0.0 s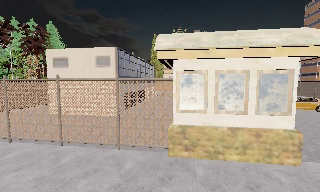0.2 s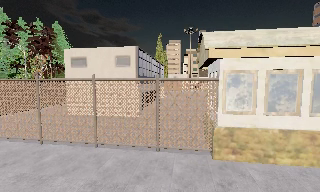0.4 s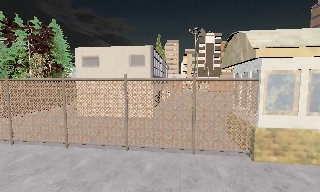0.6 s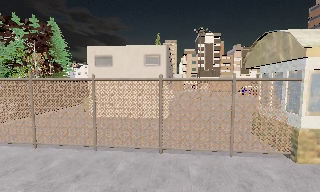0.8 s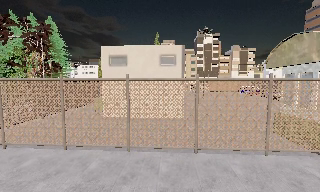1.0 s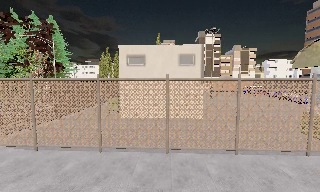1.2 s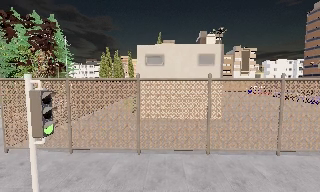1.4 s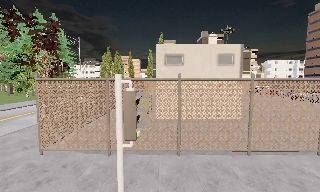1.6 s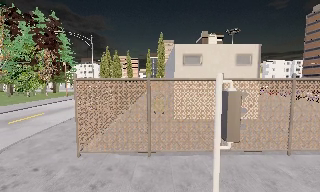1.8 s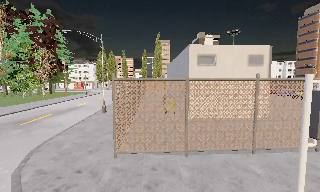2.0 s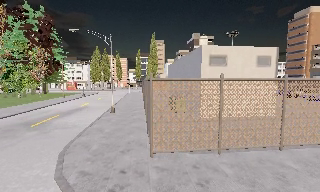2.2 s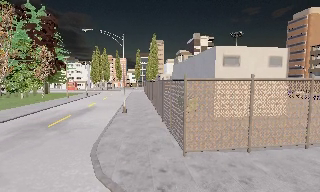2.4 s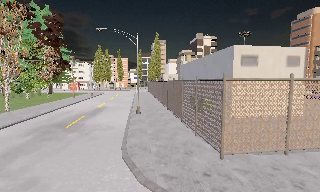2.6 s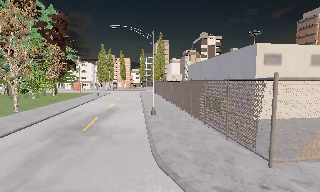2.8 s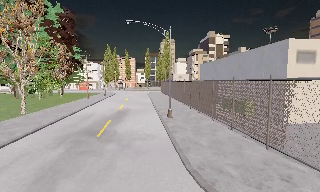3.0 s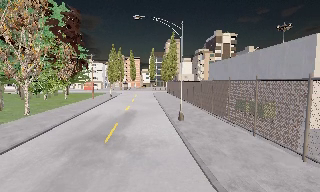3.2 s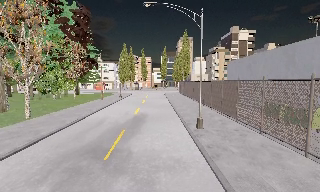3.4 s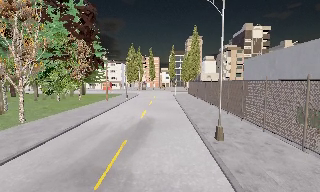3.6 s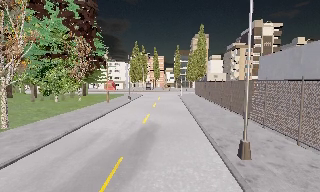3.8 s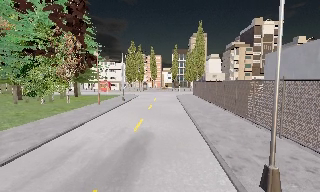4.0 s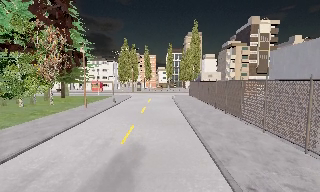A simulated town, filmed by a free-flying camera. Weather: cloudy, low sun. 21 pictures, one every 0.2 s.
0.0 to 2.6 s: The camera pans to its right, which is clockwise from overhead, by about 15 degrees. It travels to its left, about 20 m, so close, fixed things drift to the right.
2.6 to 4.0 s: The camera travels forward, about 12 m, so what stands in front looms larger.
The film runs forward here.
